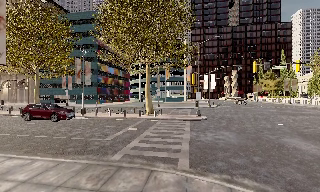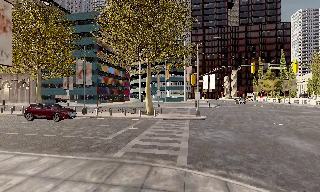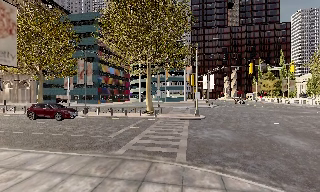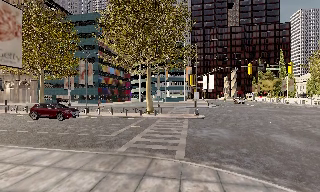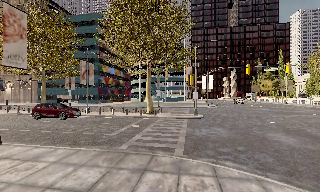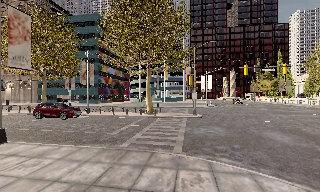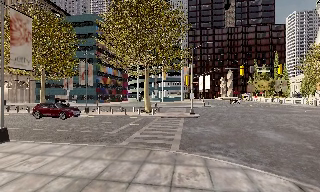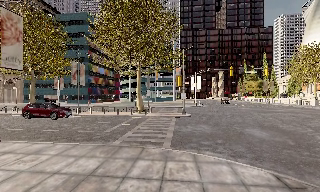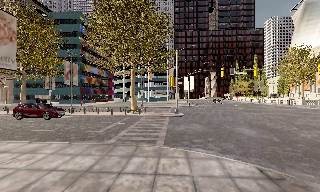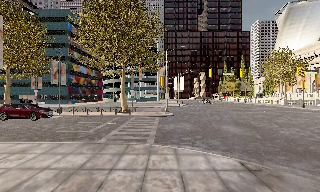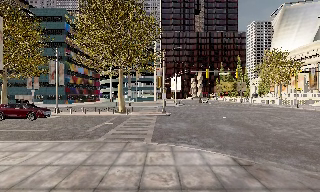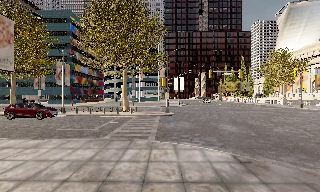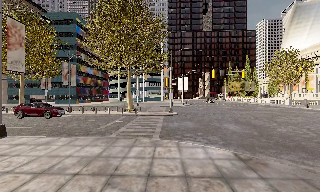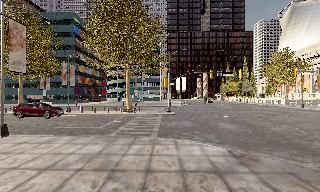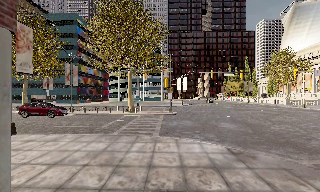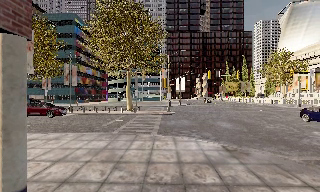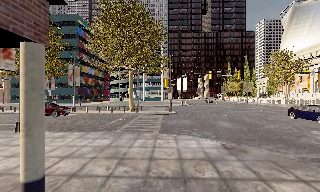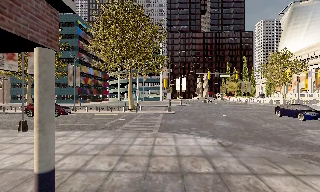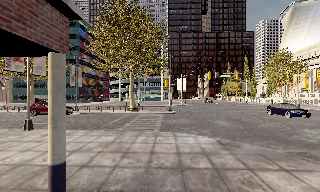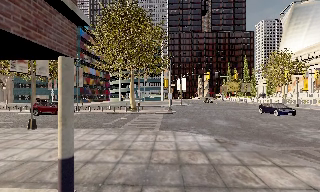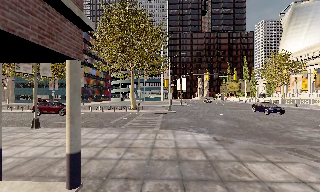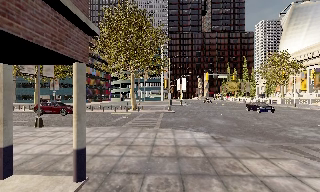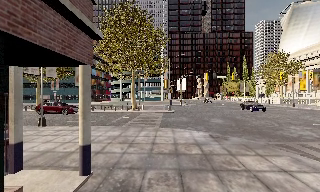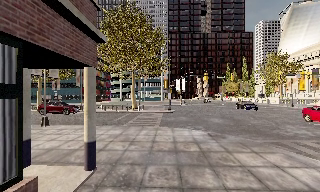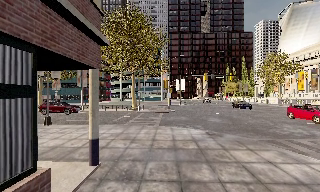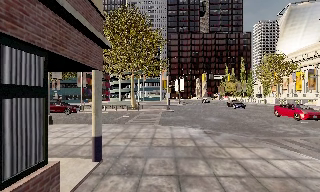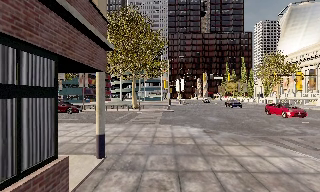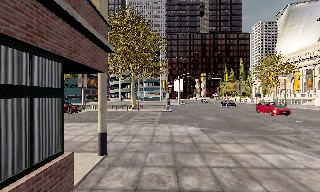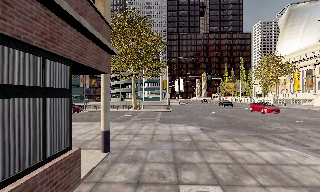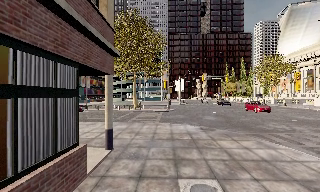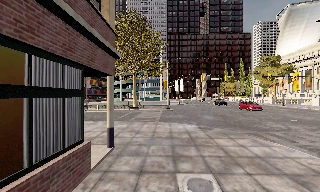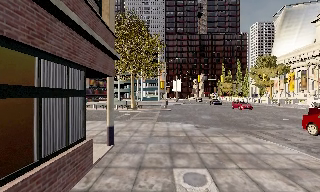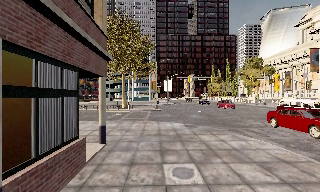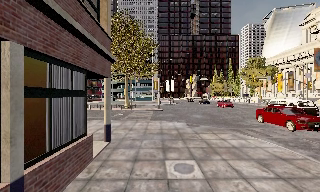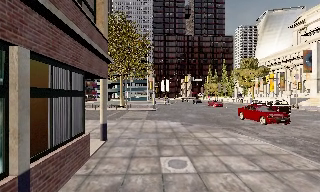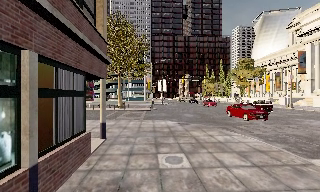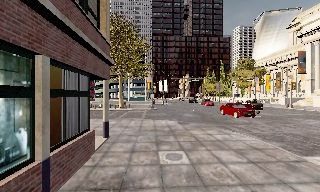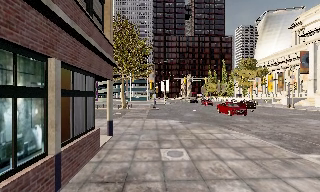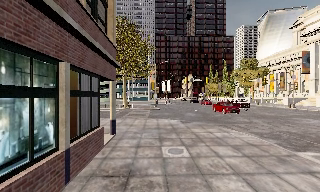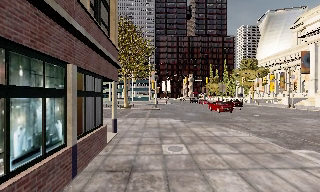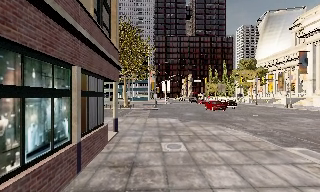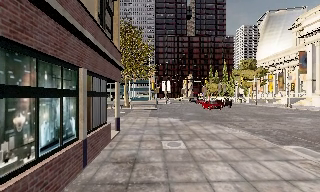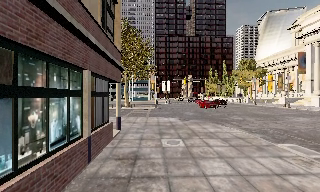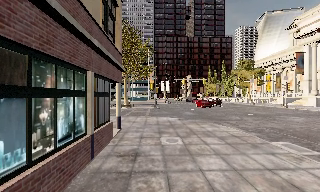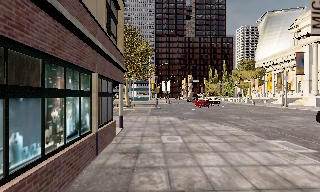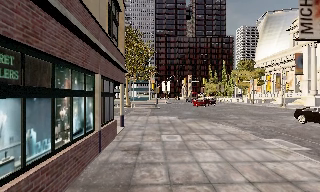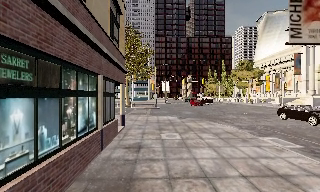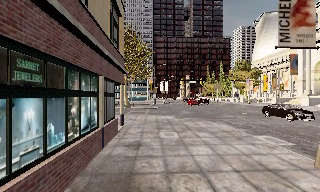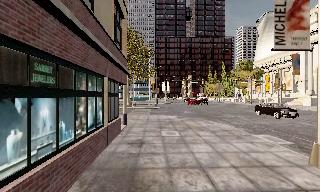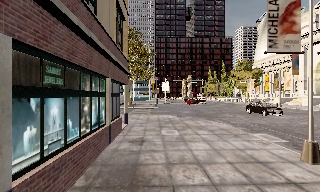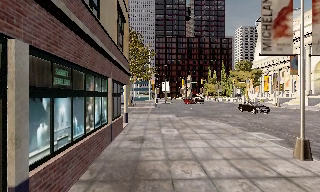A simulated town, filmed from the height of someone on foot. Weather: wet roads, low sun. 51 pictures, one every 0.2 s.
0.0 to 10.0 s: The scene slides to the left, as the camera pans about 15 degrees to its right. It travels backward, about 15 m, so what stands in front gets smaller.
The film runs backward here.
